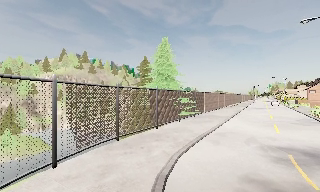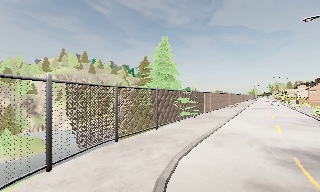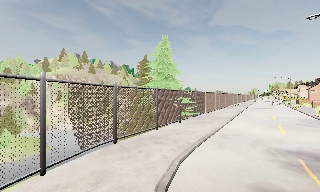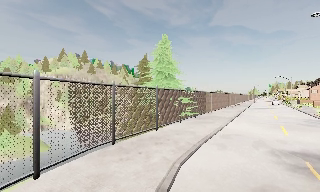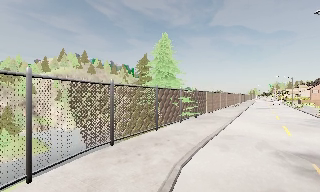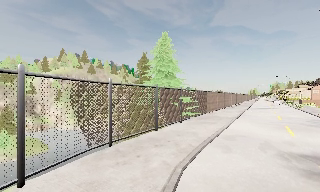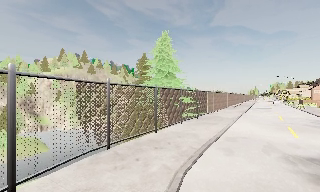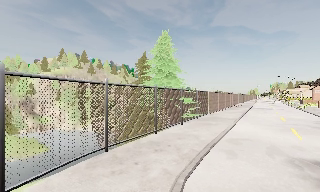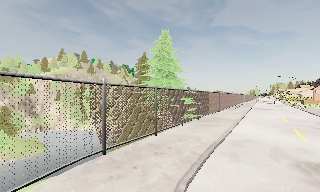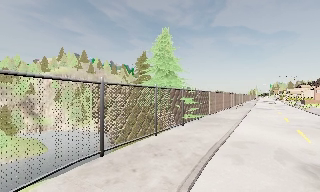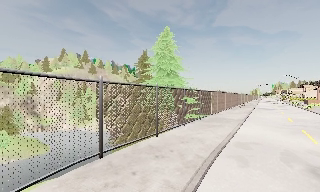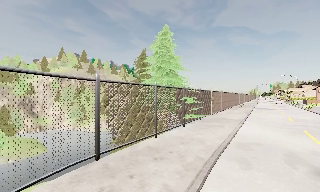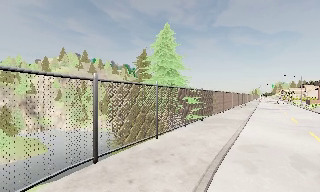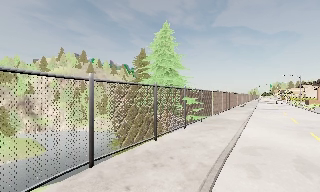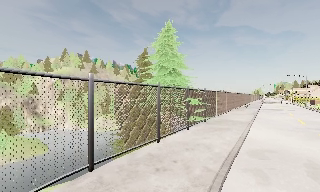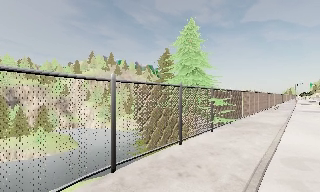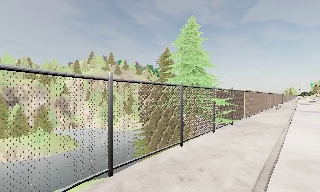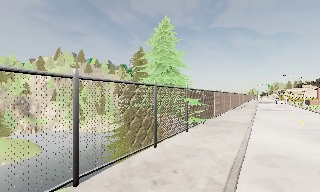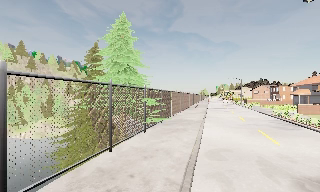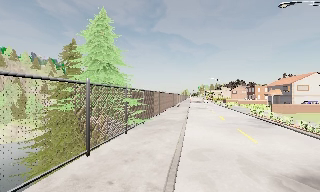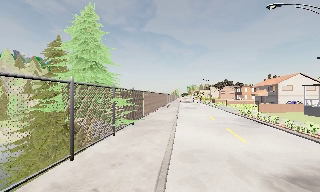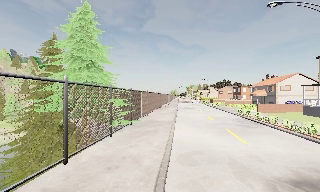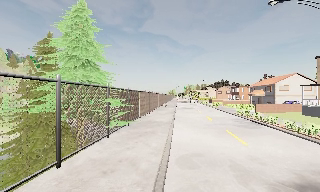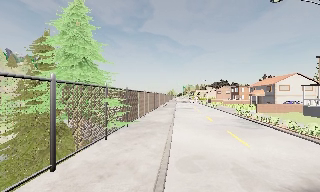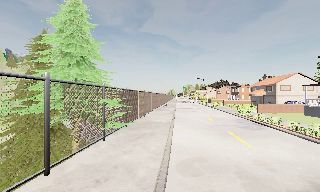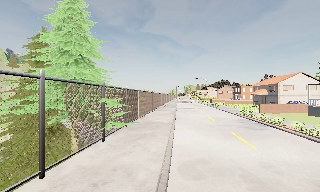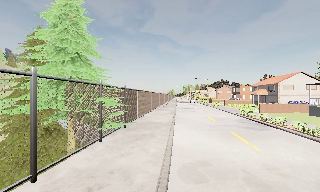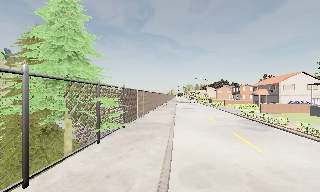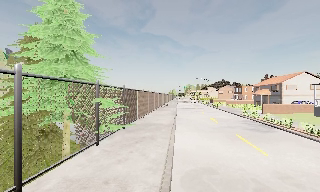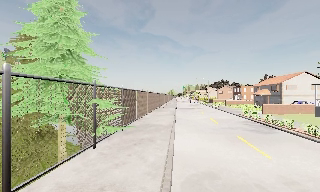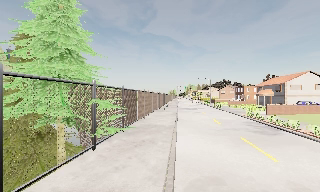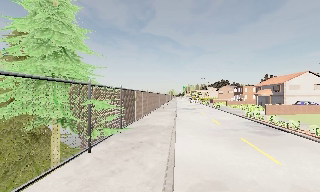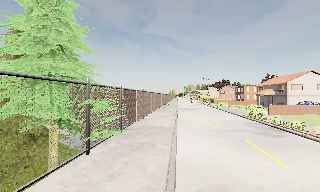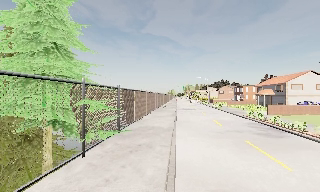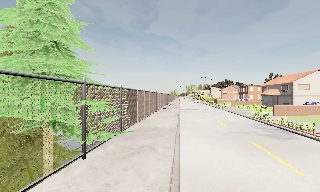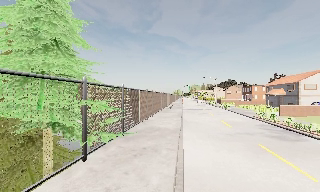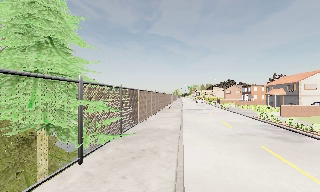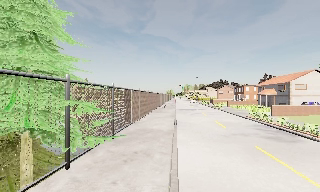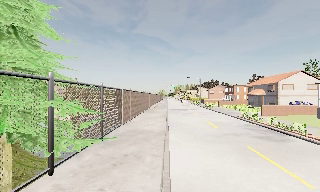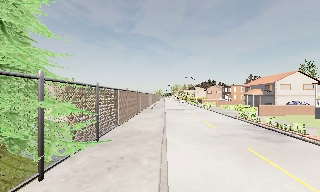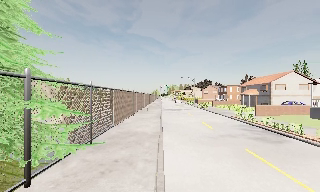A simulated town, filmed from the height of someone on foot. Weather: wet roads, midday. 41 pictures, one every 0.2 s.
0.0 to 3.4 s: The camera travels forward, about 4.5 m, so what stands in front looms larger.
3.4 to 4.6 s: The scene slides to the left, as the camera pans about 25 degrees to its right. It travels forward, about 1.5 m, so what stands in front looms larger.
4.6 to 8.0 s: The camera travels forward, about 4.5 m, so what stands in front looms larger.
The film runs forward here.
